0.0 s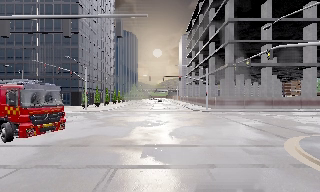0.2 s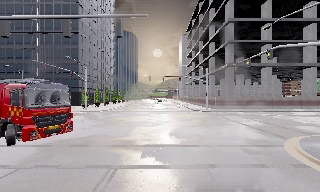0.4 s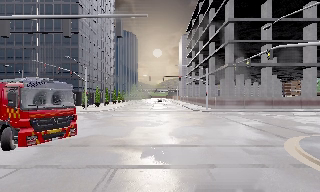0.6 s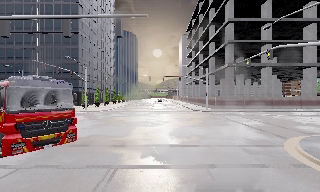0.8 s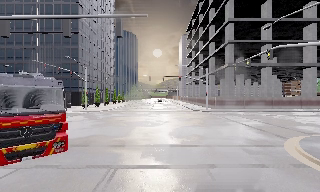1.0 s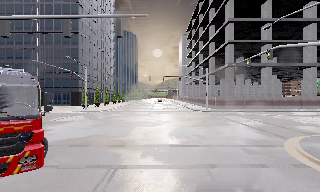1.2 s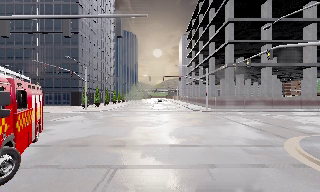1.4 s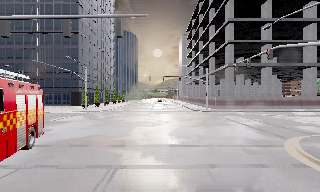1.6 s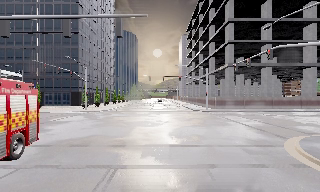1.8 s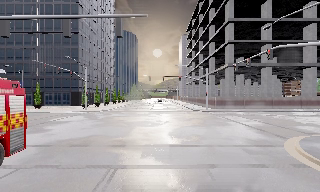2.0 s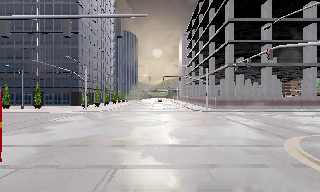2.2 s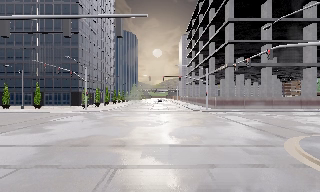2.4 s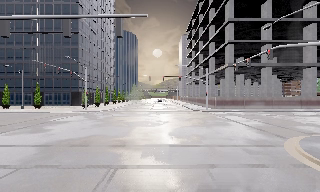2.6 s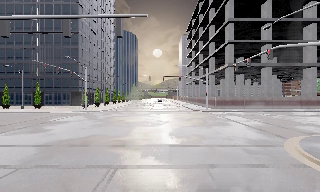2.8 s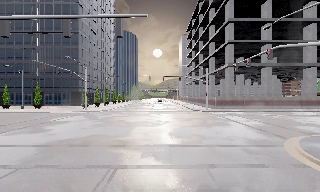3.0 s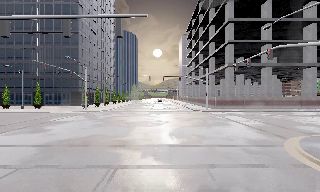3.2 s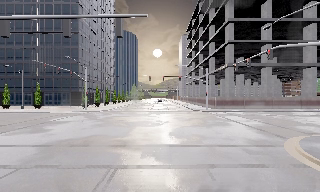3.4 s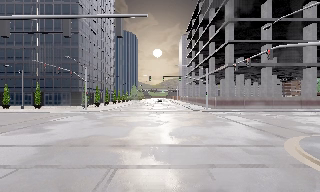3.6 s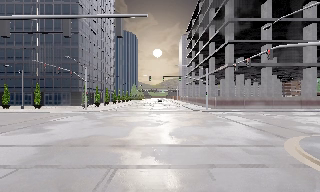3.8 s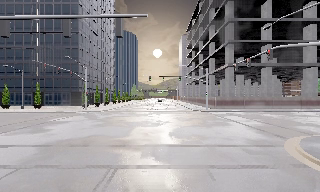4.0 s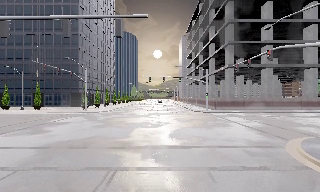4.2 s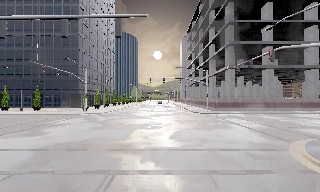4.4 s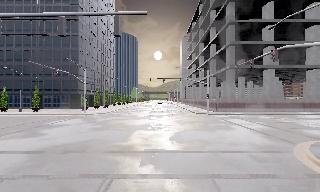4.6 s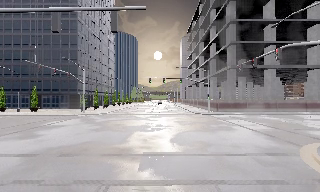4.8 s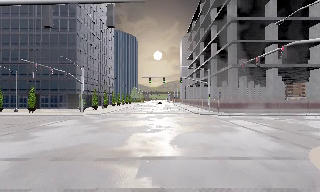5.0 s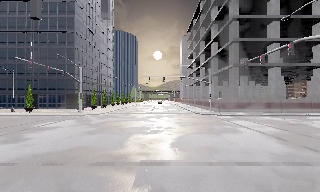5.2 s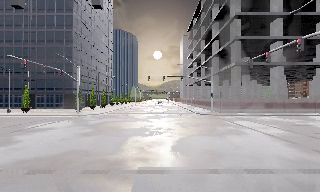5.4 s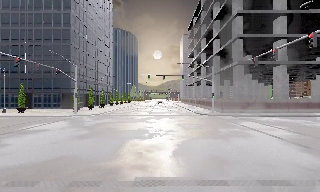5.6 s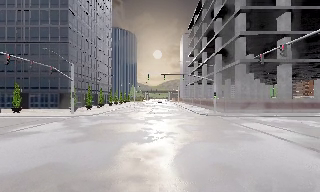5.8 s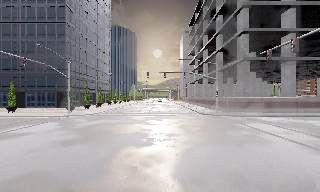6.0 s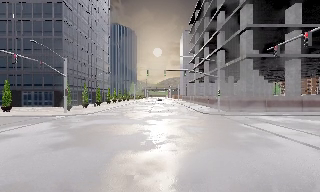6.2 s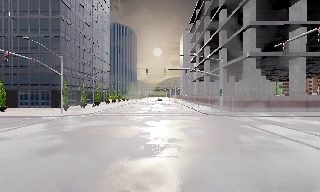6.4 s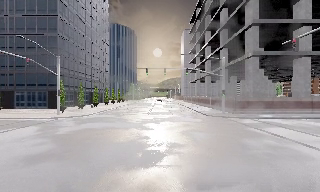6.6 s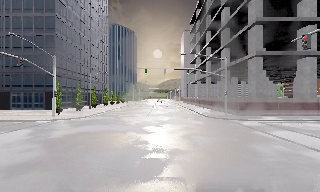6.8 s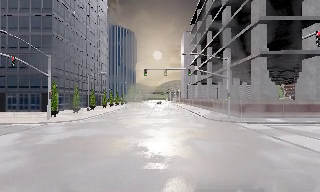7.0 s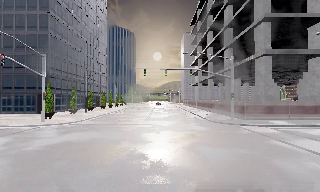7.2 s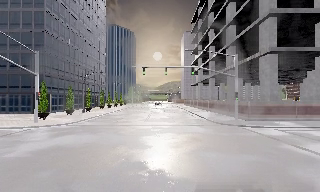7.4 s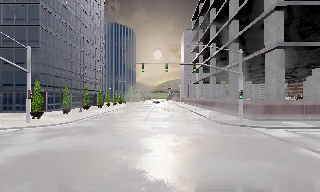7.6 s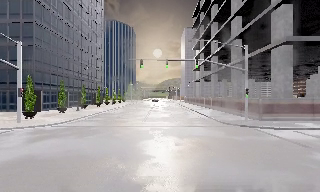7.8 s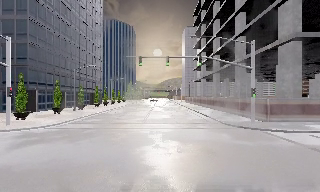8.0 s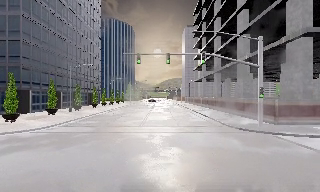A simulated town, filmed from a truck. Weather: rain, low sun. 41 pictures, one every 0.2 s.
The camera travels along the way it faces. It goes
forward.
0.0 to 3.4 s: The camera keeps its place and its aim.
3.4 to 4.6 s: The camera travels forward, about 1 m, so what stands in front looms larger. It gains speed.
4.6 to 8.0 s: The camera travels forward, about 15 m, so what stands in front looms larger.
The film runs forward here.
